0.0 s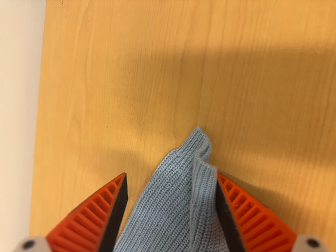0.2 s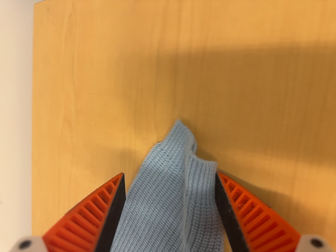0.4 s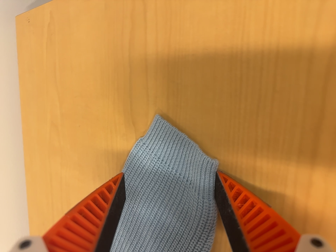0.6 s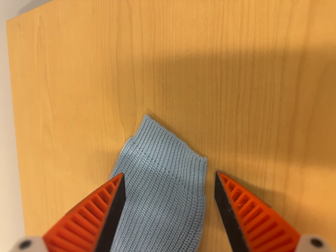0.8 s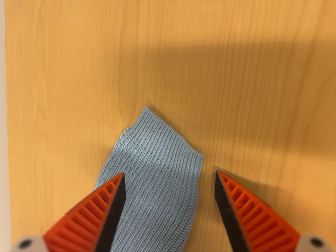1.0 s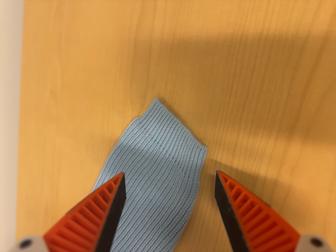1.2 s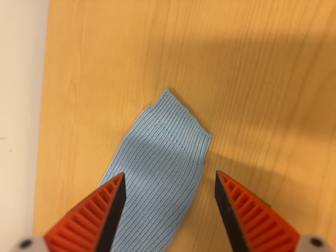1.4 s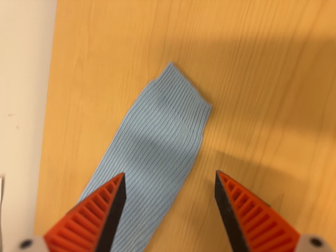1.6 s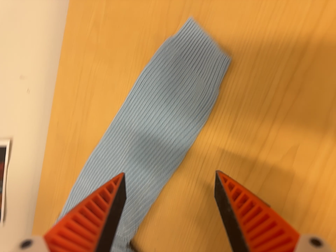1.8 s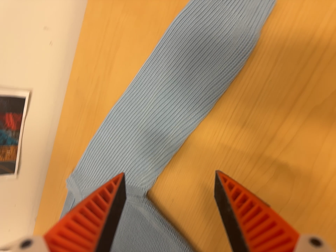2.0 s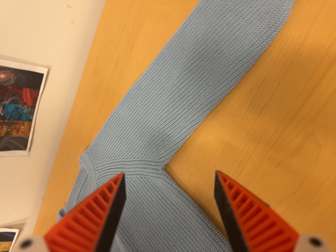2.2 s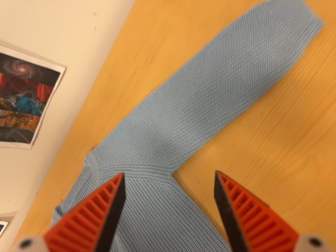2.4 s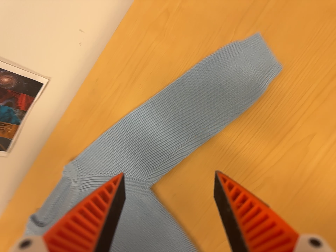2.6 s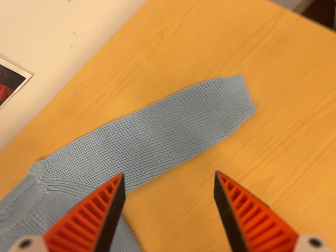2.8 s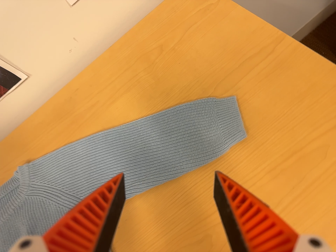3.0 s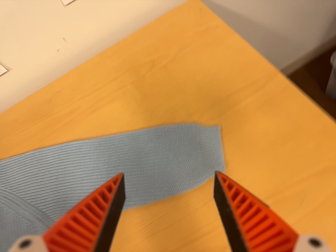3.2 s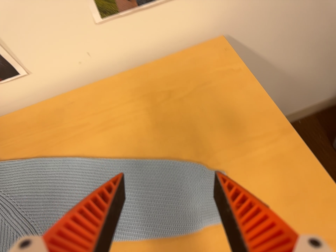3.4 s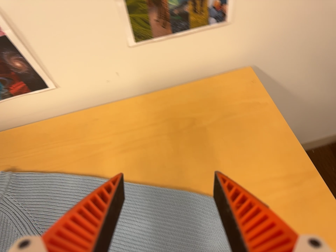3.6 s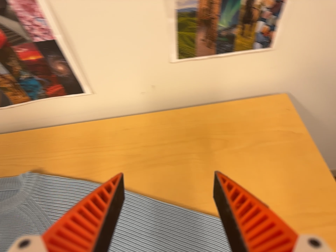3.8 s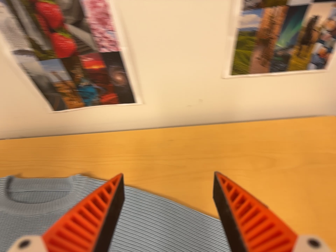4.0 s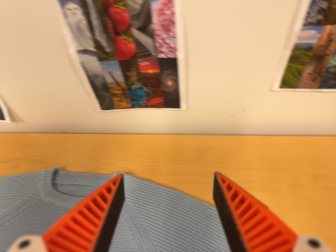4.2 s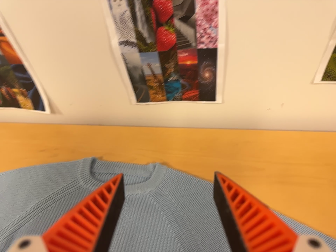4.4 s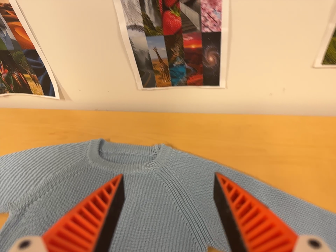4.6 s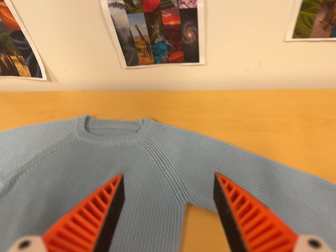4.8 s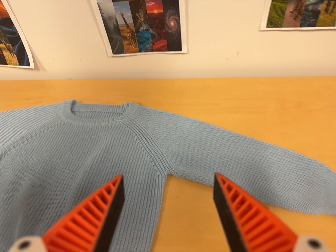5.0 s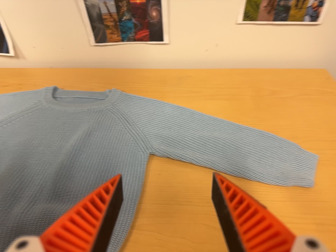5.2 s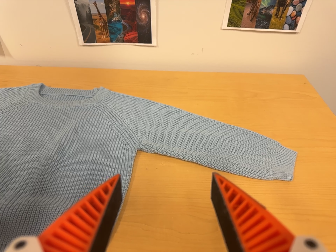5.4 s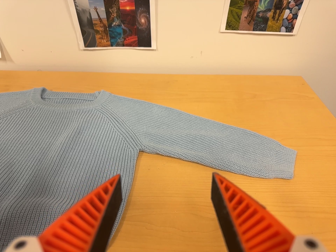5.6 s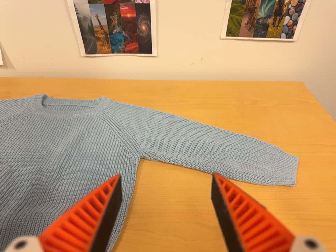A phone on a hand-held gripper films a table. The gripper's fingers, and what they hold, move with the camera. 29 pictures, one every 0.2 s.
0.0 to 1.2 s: The camera travels backward and to its right, about 9 cm, so what stands in front gets smaller.
1.2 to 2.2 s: The camera travels toward the bottom of its view and to its left, about 22 cm, so close, fixed things drift upward. It rolls about its line of sight by about 20 degrees, and the scene rotates clockwise.
2.2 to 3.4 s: The camera pans to its right by about 15 degrees. It travels toward the top of its view, about 16 cm, so close, fixed things drift downward. Its aim tips toward the top of its view by about 10 degrees, and the scene shifts downward. It rolls about its line of sight by about 40 degrees, and the scene rotates clockwise.
3.4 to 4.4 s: The camera swings to its left by about 15 degrees, and the scene slides to the right. It travels to its left, about 24 cm, so close, fixed things drift to the right. It rolls about its line of sight by about 15 degrees, and the scene rotates clockwise.
4.4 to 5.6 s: The scene slides to the left, as the camera pans about 10 degrees to its right. It travels toward the bottom of its view and backward, about 20 cm, so close, fixed things drift upward.
The film runs backward here.
